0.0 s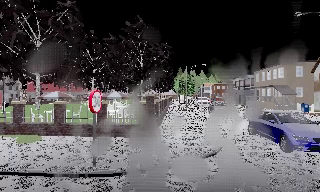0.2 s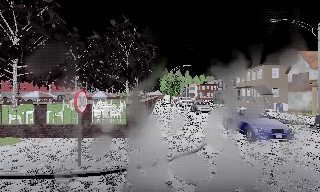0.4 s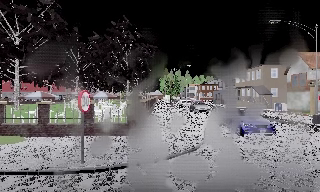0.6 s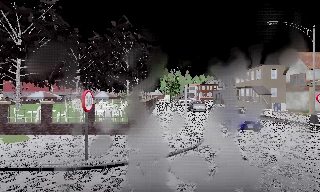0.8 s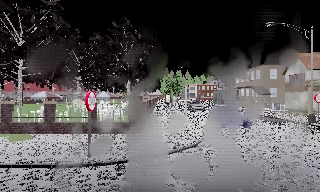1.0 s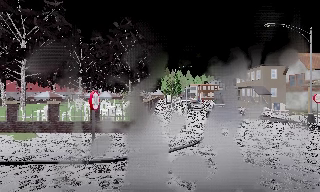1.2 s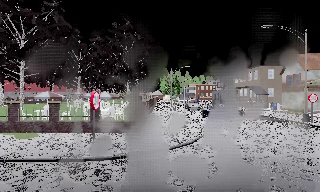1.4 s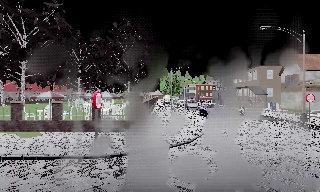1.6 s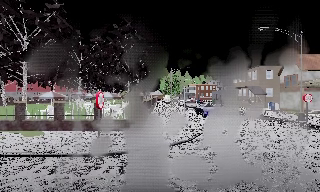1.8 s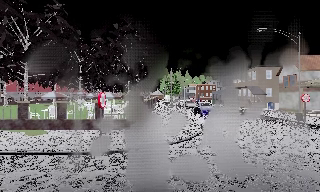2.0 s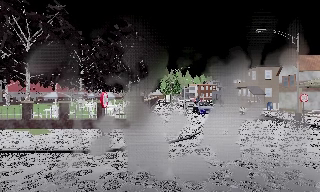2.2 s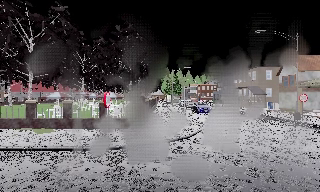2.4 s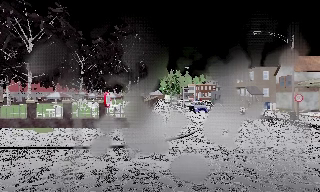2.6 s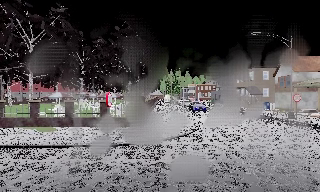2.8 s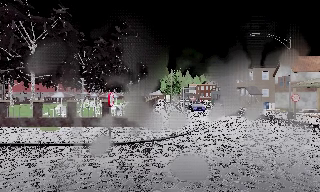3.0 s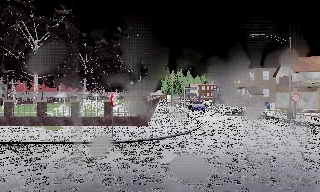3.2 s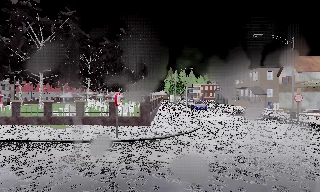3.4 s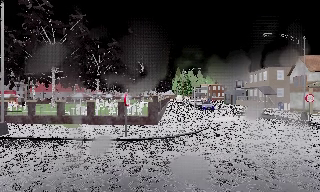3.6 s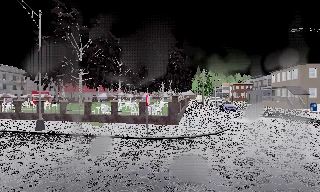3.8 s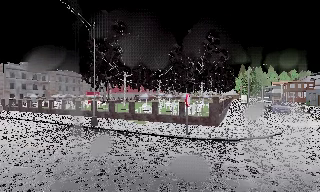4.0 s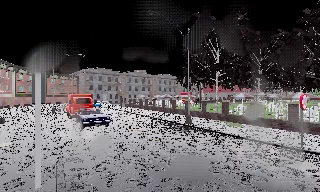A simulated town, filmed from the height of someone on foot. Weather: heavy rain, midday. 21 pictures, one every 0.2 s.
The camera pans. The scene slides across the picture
to the right.
The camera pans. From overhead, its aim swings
counterclockwise.
0.0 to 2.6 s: The camera travels backward, about 2.5 m, so what stands in front gets smaller.
2.6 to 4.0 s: The camera swings to its left by about 55 degrees, and the scene slides to the right. It travels backward, about 1.5 m.
The film runs backward here.
